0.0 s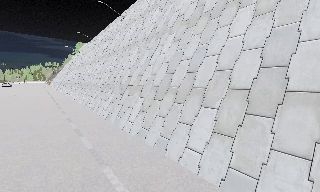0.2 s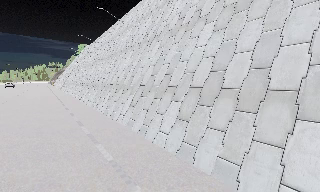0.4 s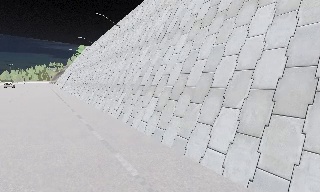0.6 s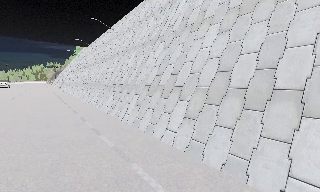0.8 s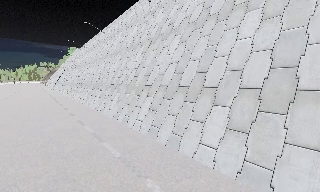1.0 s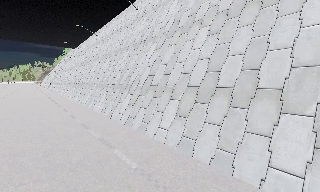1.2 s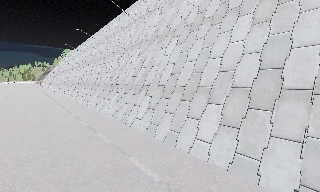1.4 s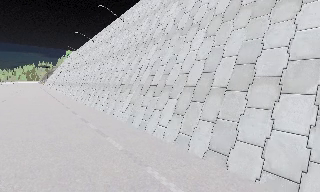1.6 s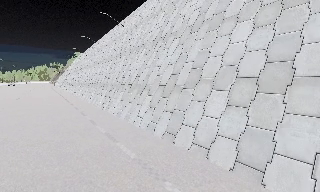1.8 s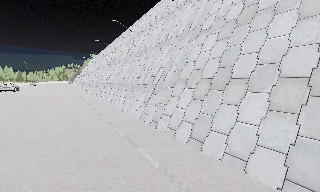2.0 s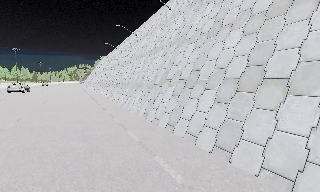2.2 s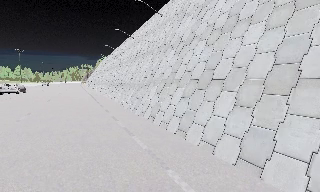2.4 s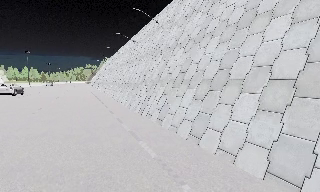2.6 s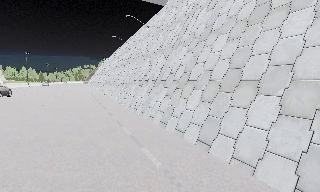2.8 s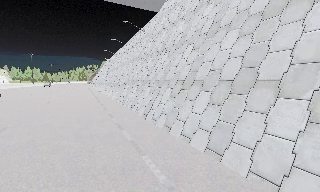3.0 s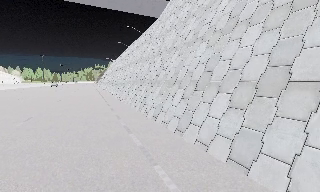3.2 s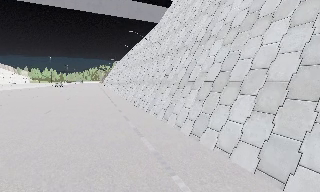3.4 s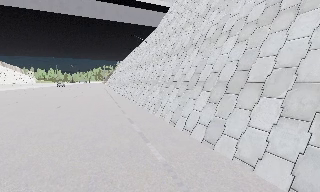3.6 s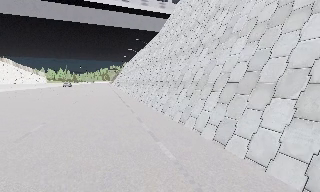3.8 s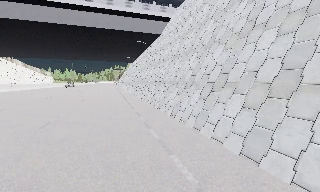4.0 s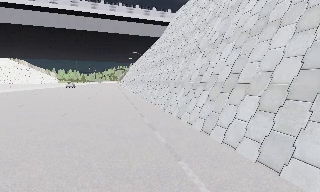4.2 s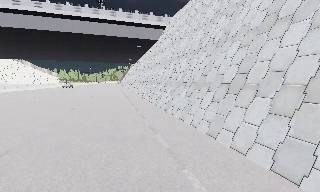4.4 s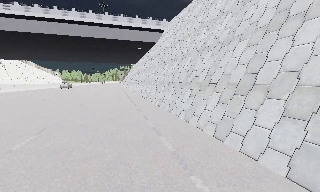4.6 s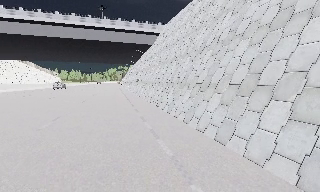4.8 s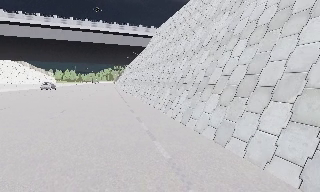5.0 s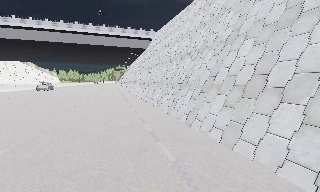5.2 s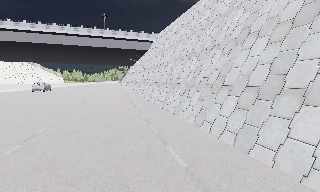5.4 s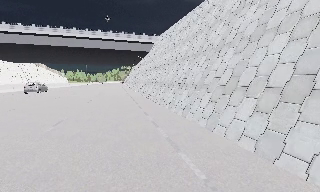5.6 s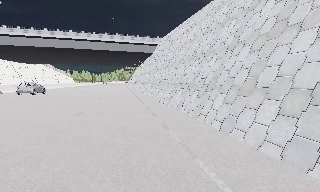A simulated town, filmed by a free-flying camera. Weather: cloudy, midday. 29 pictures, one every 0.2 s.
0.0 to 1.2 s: The camera travels backward and to its right, about 8 m, so what stands in front gets smaller.
1.2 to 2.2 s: The camera pans to its left, which is counterclockwise from overhead, by about 10 degrees. It travels backward and to its right, about 7 m, so what stands in front gets smaller.
2.2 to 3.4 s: The camera travels backward and to its right, about 9 m, so what stands in front gets smaller.
3.4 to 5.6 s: The camera travels backward, about 19 m, so what stands in front gets smaller.
The film runs backward here.
